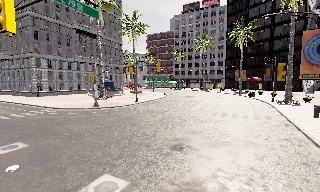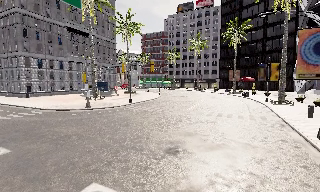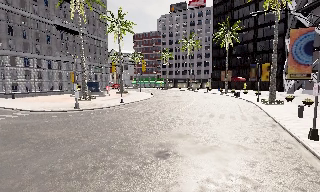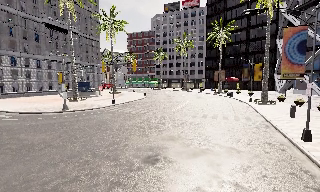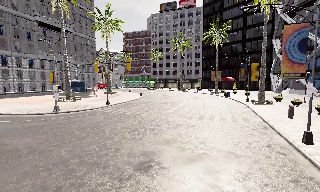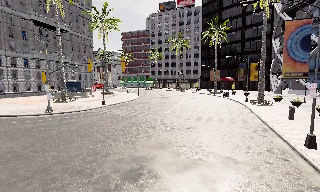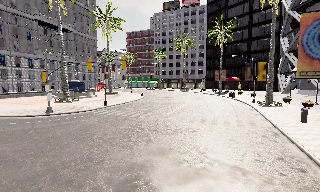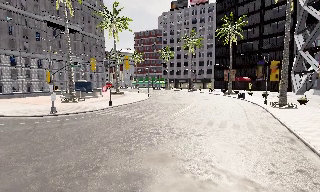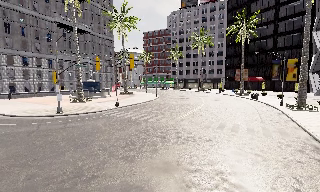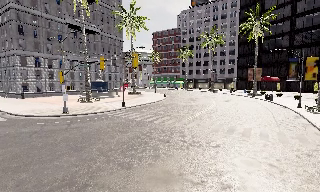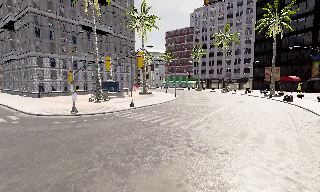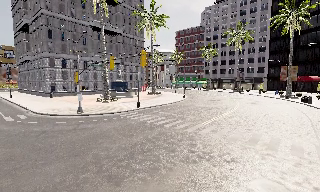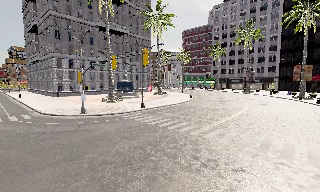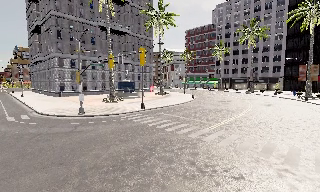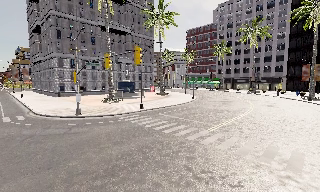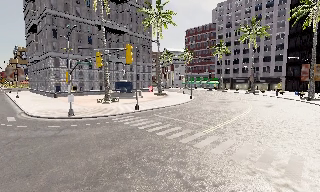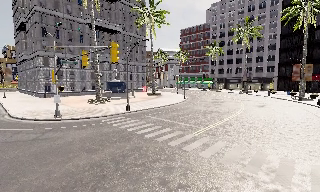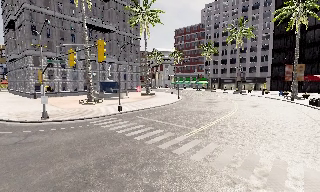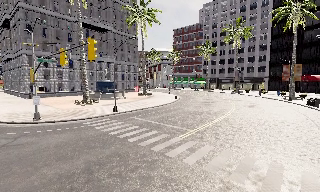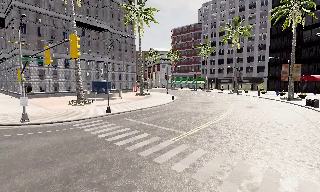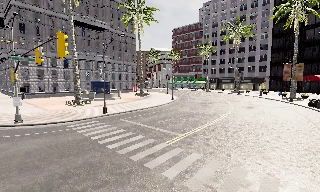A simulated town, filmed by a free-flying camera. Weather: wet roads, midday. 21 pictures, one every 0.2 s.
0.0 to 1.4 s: The camera travels forward, about 4.5 m, so what stands in front looms larger. It gains speed.
1.4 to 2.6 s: The camera pans to its left, which is counterclockwise from overhead, by about 20 degrees. It travels forward and to its right, about 4.5 m, so what stands in front looms larger.
2.6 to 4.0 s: The camera travels forward and to its right, about 4 m, so what stands in front looms larger.
The film runs forward here.
